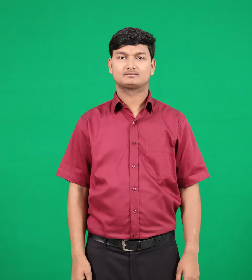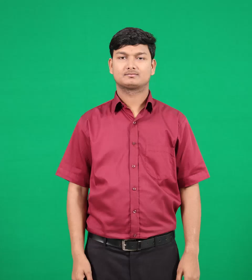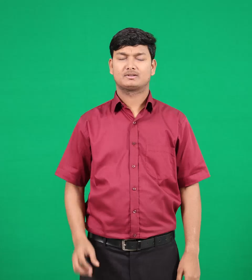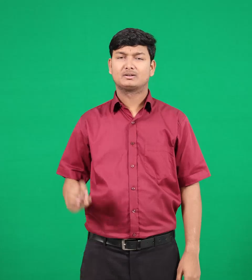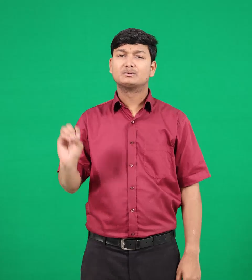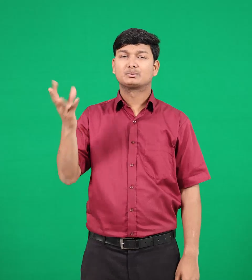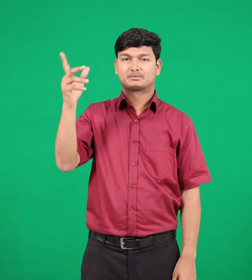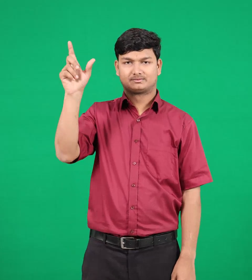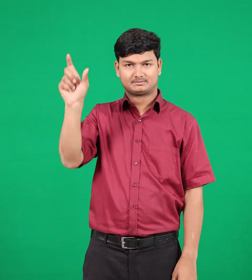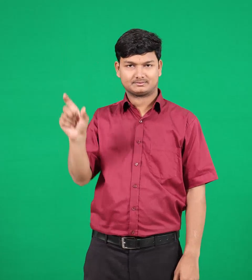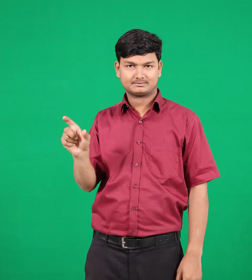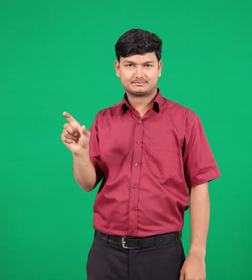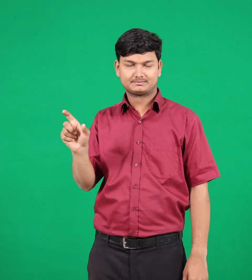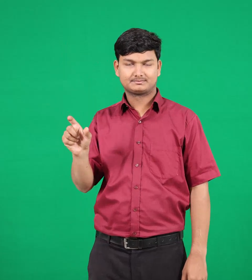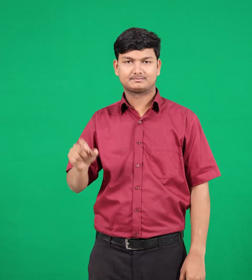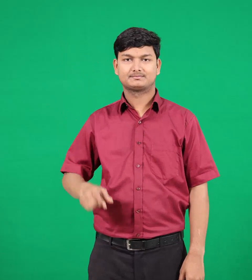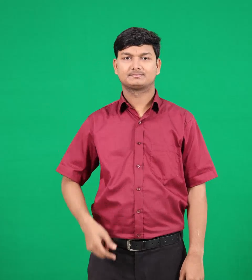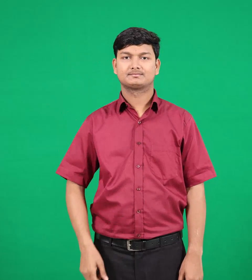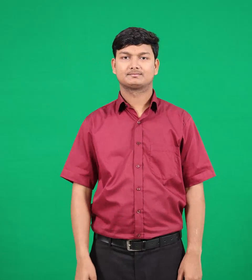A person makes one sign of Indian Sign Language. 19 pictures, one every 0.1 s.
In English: stranger
